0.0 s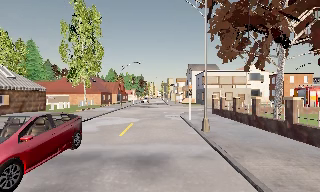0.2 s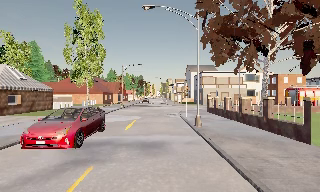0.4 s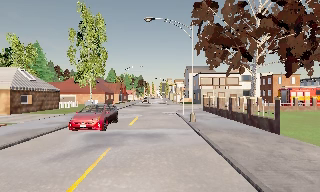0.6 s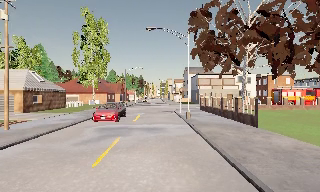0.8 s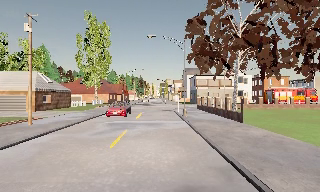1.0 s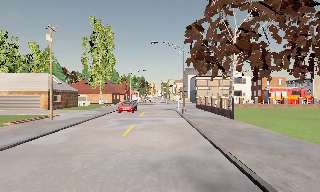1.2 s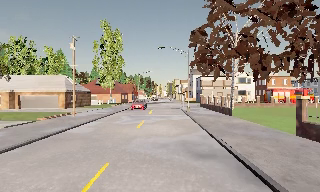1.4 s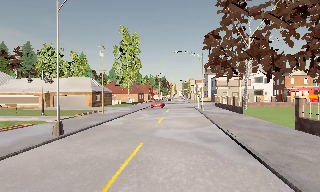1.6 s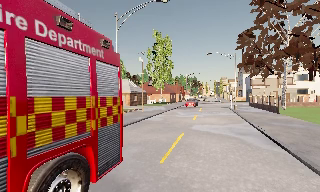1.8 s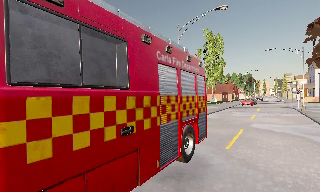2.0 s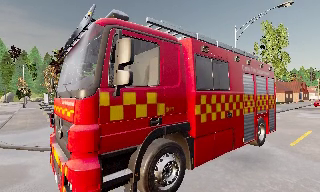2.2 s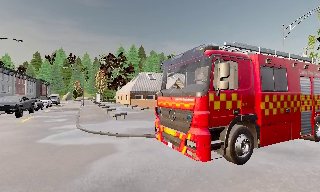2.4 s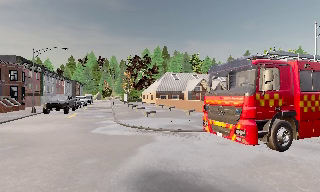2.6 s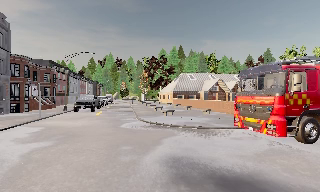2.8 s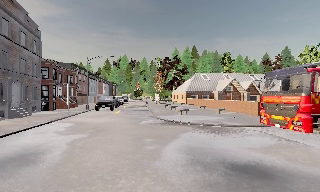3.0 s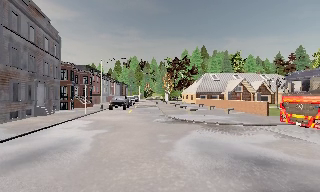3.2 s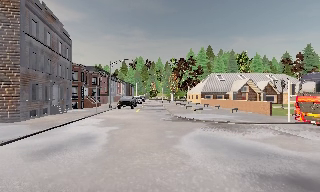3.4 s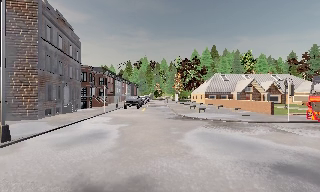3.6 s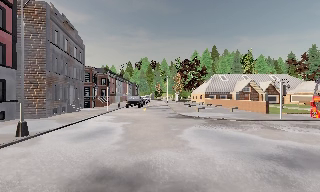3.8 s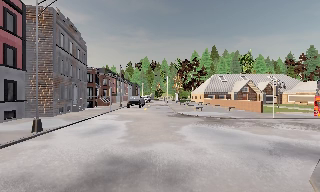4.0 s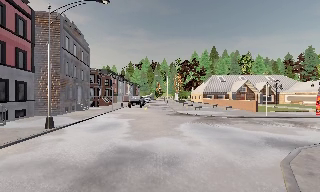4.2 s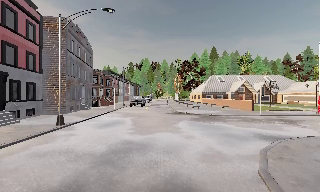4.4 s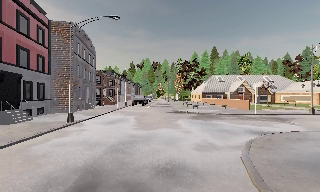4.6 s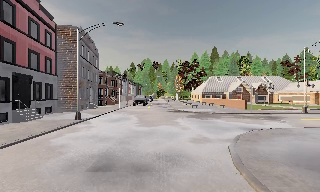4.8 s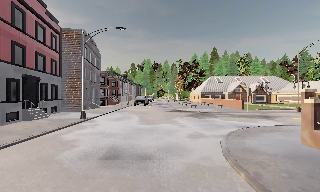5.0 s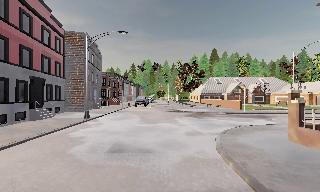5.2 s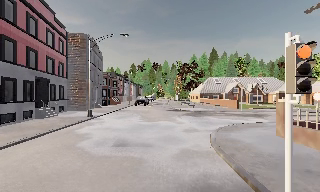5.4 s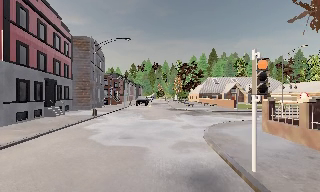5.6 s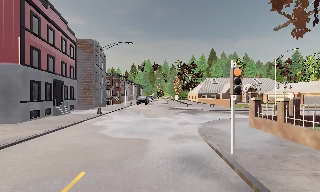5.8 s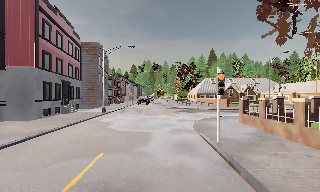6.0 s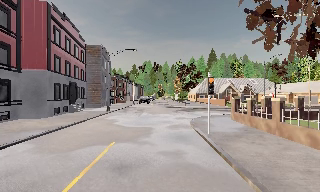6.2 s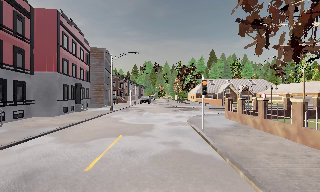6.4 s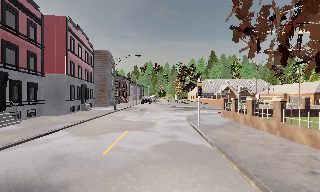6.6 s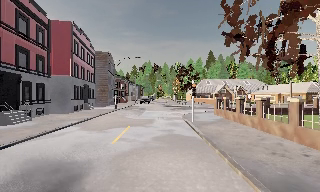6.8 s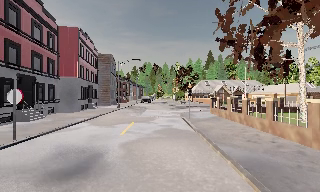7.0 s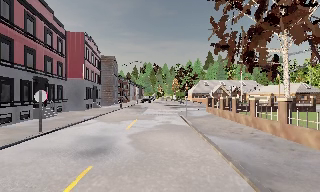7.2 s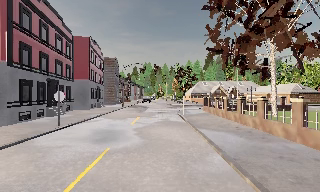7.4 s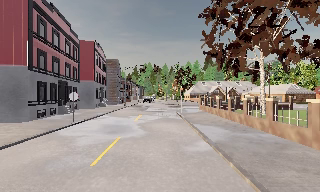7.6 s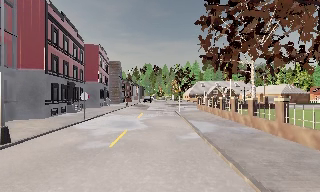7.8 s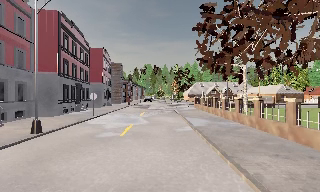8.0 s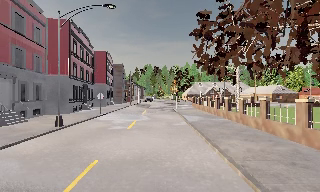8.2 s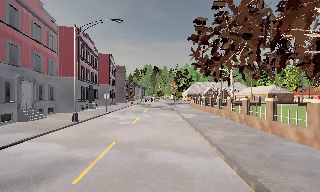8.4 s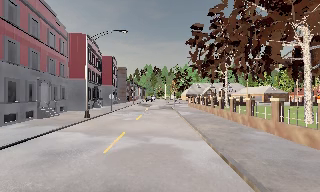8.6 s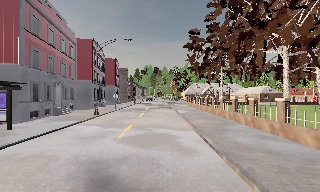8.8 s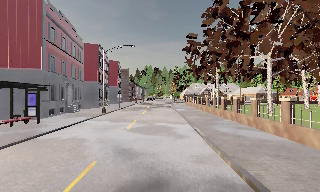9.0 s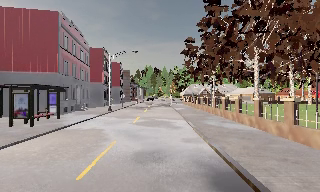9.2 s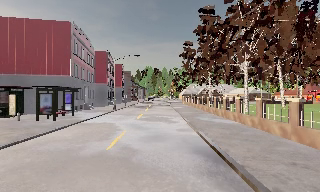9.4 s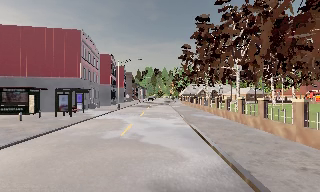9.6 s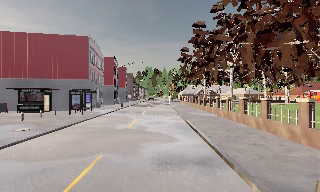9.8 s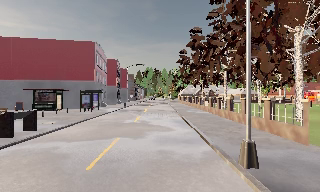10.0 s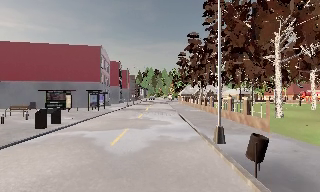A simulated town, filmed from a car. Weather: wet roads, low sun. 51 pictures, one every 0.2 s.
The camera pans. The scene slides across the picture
to the right.
The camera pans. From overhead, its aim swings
counterclockwise.
0.0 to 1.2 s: The camera travels backward, about 10 m, so what stands in front gets smaller.
1.2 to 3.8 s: The camera pans to its left, which is counterclockwise from overhead, by about 90 degrees. It travels backward, about 16 m. It loses speed.
3.8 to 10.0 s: The camera travels backward, about 50 m, so what stands in front gets smaller. It gains speed.
The film runs backward here.
